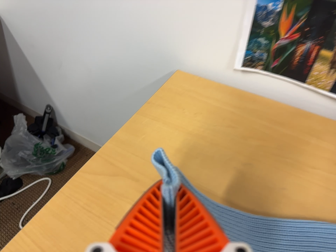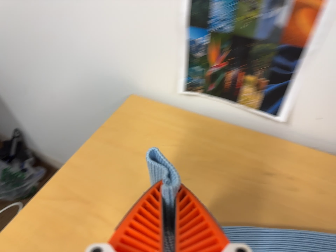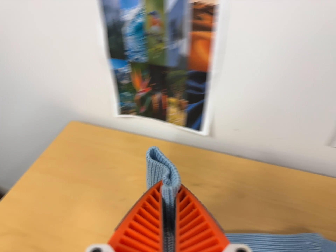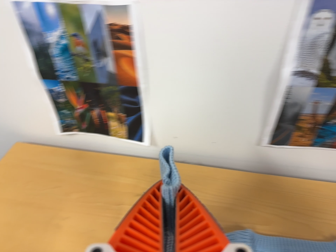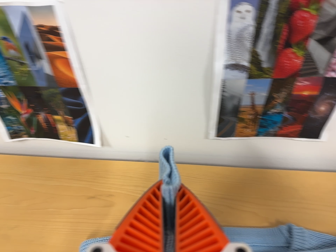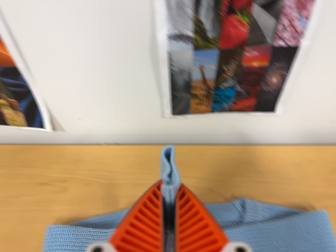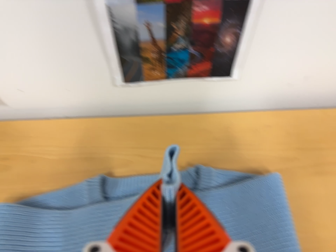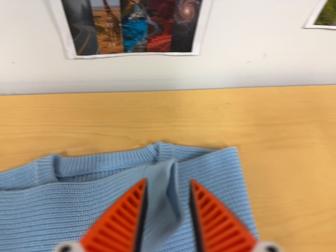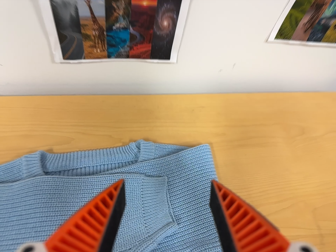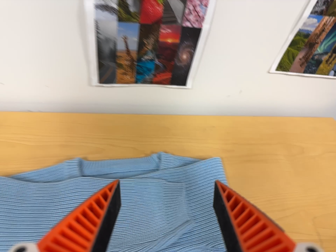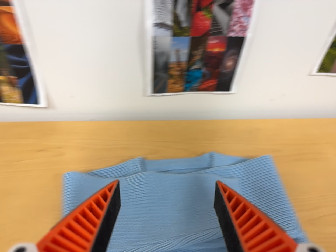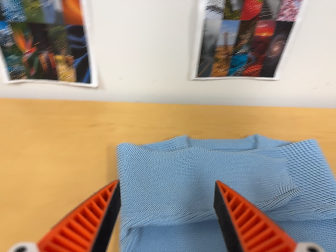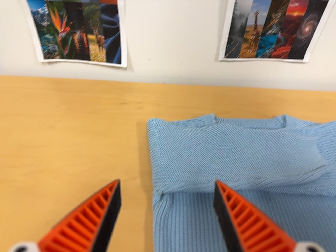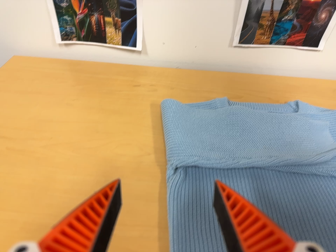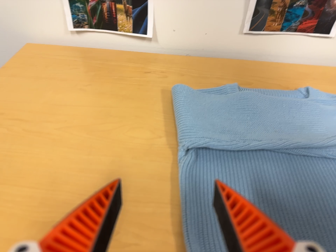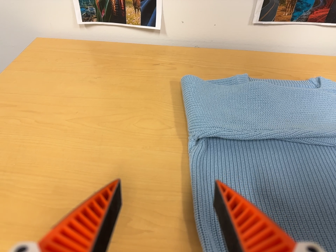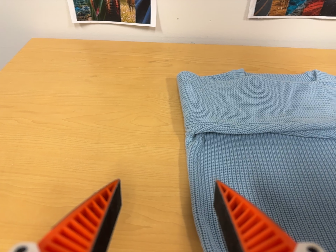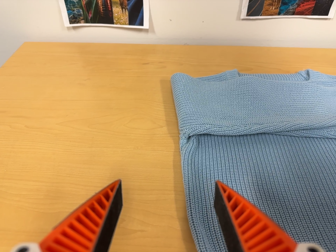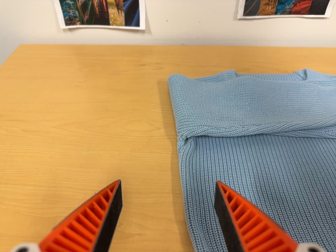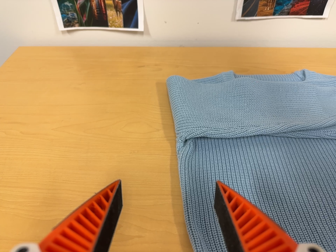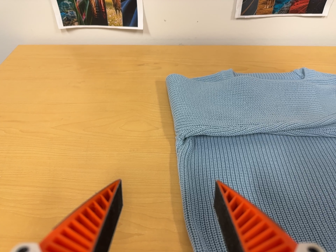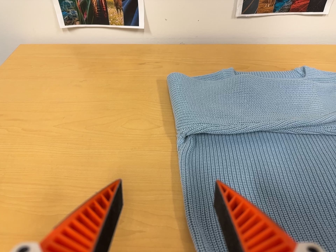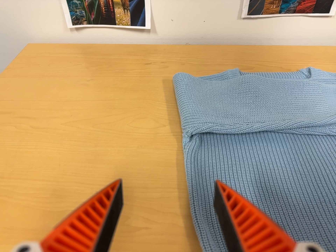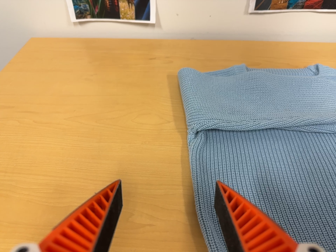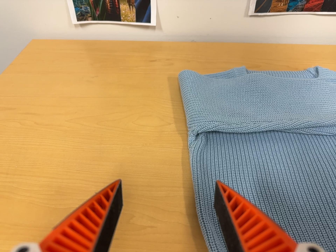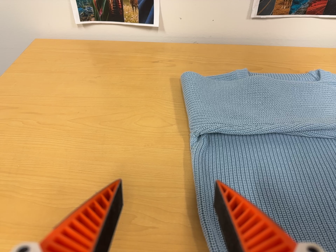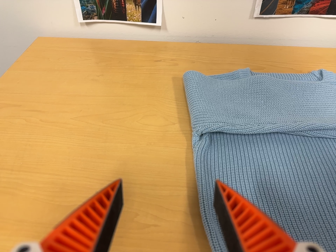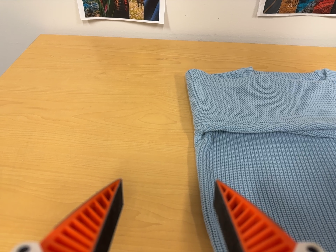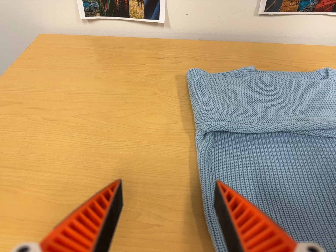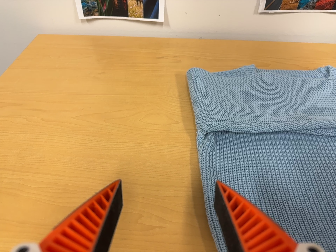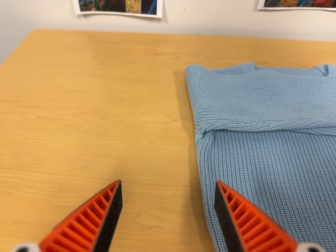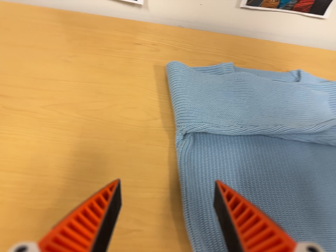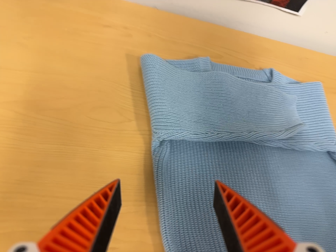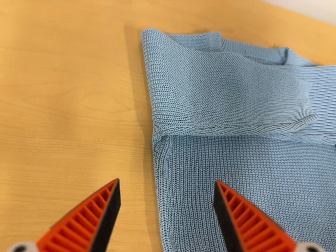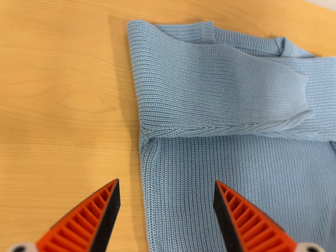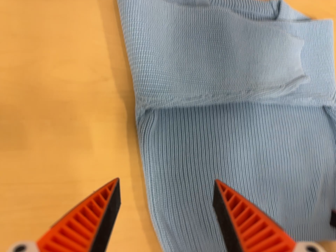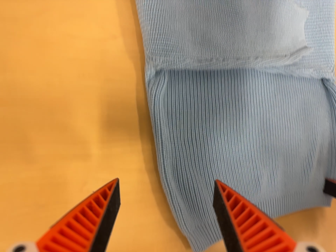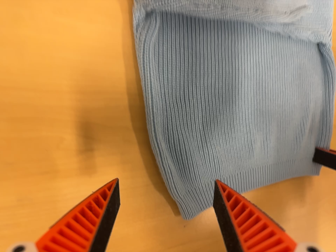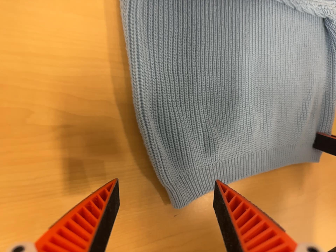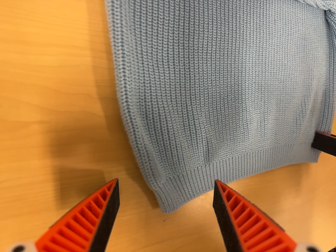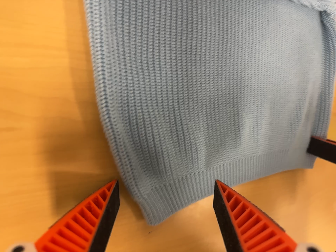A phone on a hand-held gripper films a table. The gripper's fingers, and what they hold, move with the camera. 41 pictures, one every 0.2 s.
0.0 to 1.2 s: The scene slides to the left, as the camera pans about 30 degrees to its right. It travels to its right, about 38 cm, so close, fixed things drift to the left. It rolls about its line of sight by about 25 degrees, and the scene rotates counterclockwise.
1.2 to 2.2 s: The camera travels backward, toward the bottom of its view and to its left, about 24 cm, so what stands in front gets smaller. Its aim tips toward the top of its view by about 10 degrees.
2.2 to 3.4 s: The camera travels toward the bottom of its view and to its left, about 12 cm, so close, fixed things drift upward.
3.4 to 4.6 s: The camera keeps its place and its aim.
4.6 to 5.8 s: The camera shifts only a little, or ends up much as it began.
5.8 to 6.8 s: The scene slides to the left, as the camera pans about 20 degrees to its right. It travels toward the top of its view and forward, about 20 cm. Its aim tips toward the bottom of its view by about 30 degrees.
6.8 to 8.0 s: The camera swings to its right by about 15 degrees, and the scene slides to the left. It travels forward and toward the bottom of its view, about 14 cm, so what stands in front looms larger. Its aim tips toward the bottom of its view by about 20 degrees, and the scene shifts upward.
The film runs forward here.
